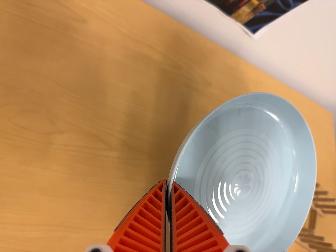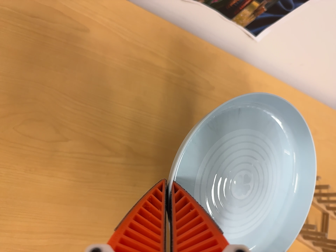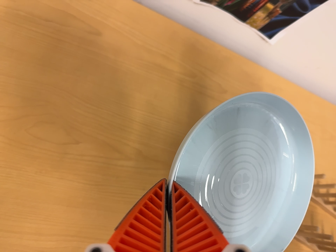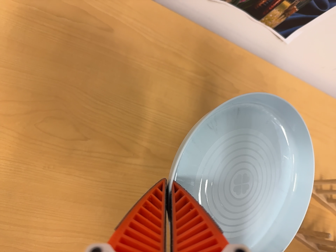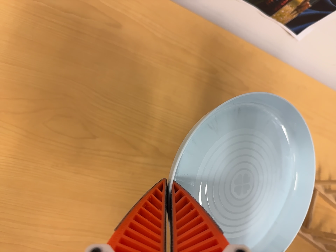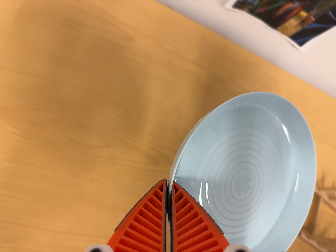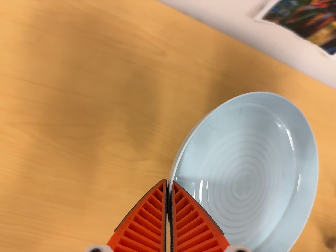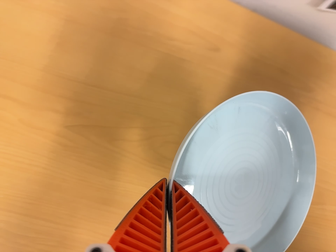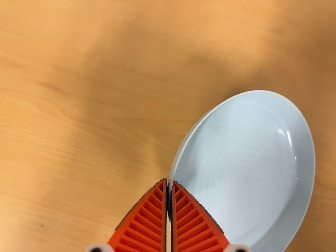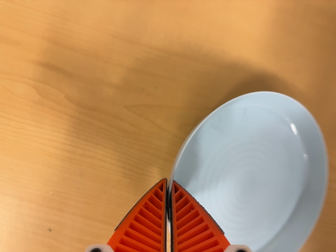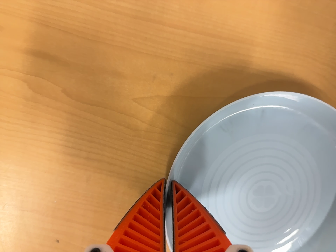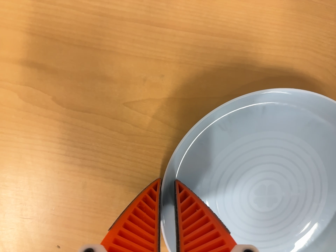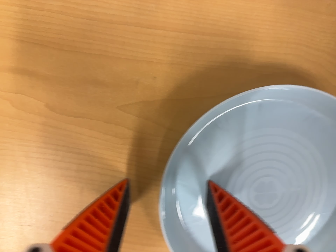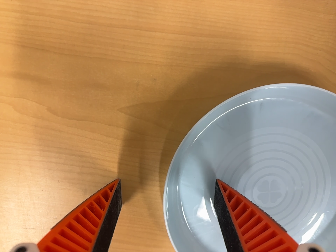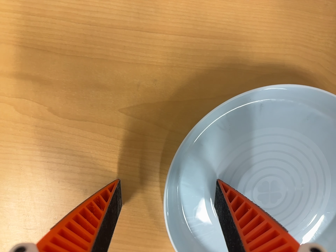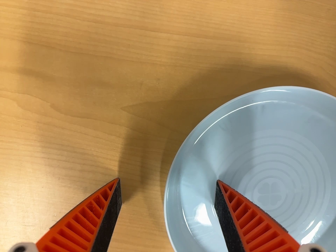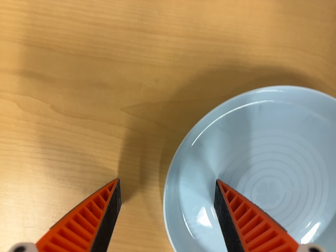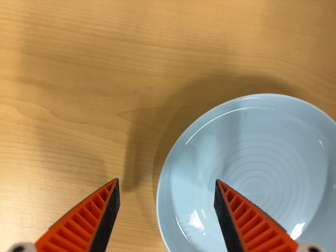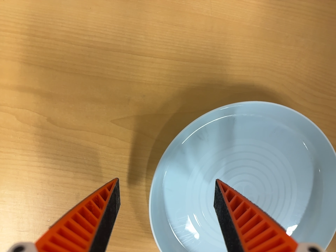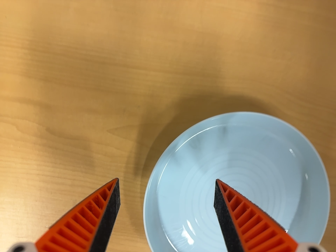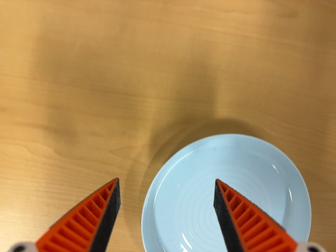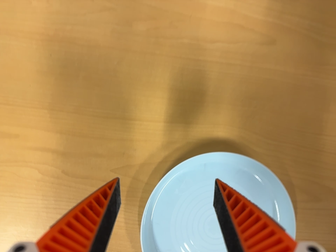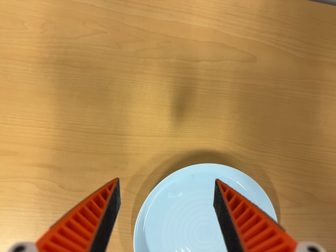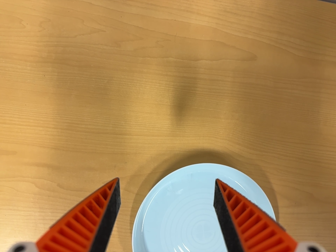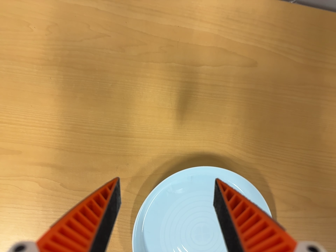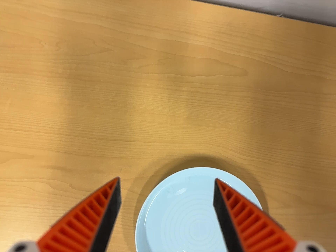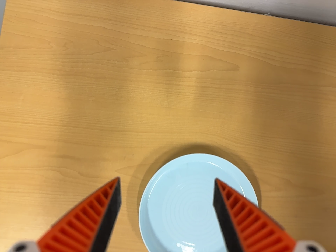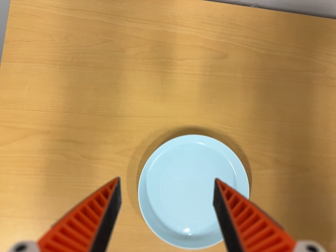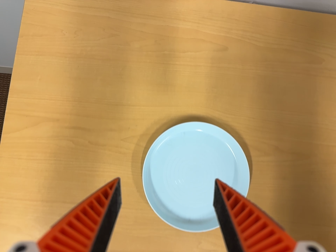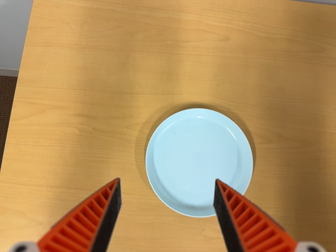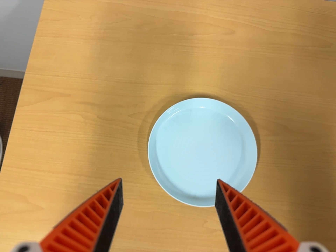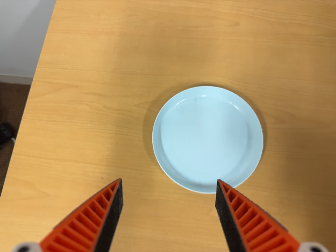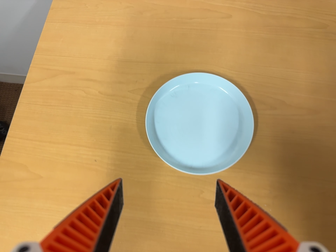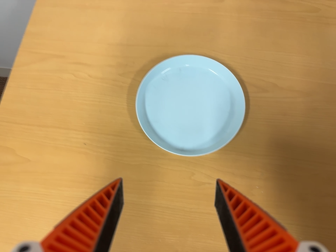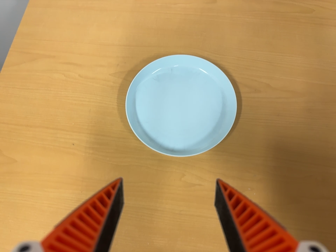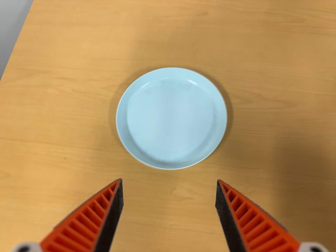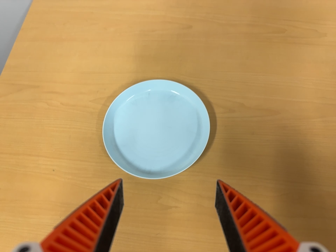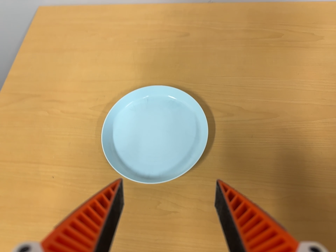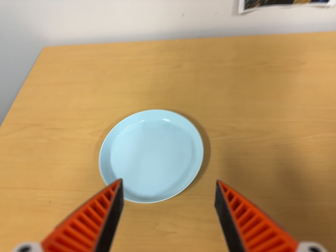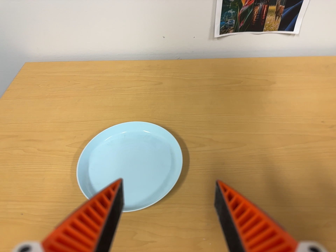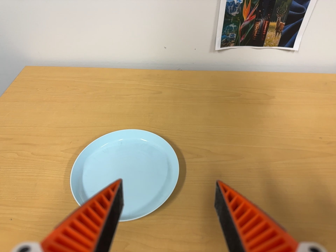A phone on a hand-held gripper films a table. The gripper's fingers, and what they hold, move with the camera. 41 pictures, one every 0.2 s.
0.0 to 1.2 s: The scene slides to the right, as the camera pans about 10 degrees to its left. It travels to its left, about 6 cm, so close, fixed things drift to the right.
1.2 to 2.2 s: The camera pans to its left by about 20 degrees. It travels forward, toward the top of its view and to its left, about 20 cm, so what stands in front looms larger. Its aim tips toward the bottom of its view by about 25 degrees.
2.2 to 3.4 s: The camera shifts only a little, or ends up much as it began.
3.4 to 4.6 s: The camera travels backward and toward the top of its view, about 12 cm, so what stands in front gets smaller.
4.6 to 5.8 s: The camera travels toward the bottom of its view and backward, about 18 cm.
5.8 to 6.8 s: The camera travels toward the bottom of its view, about 18 cm. Its aim tips toward the top of its view by about 10 degrees.
6.8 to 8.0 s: The camera travels toward the bottom of its view and to its right, about 10 cm. Its aim tips toward the top of its view by about 25 degrees, and the scene shifts downward.
The film runs backward here.
